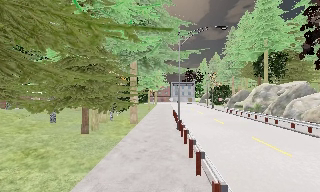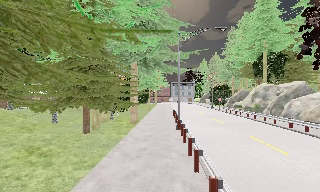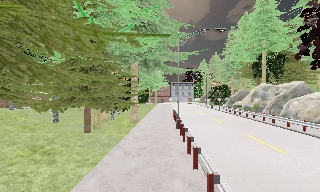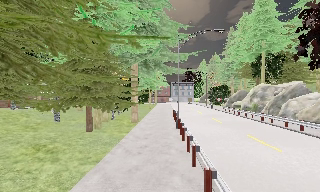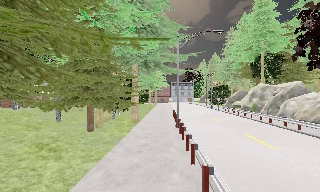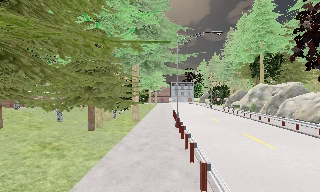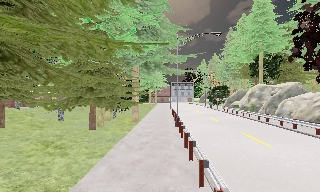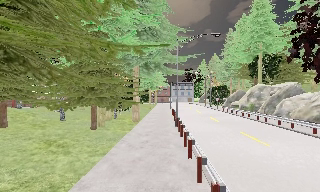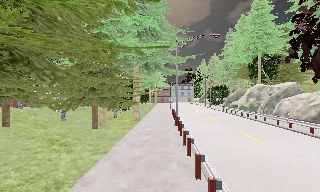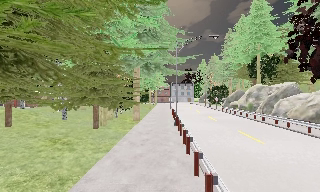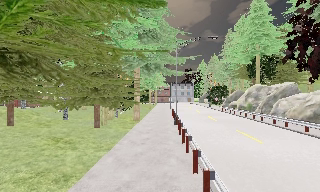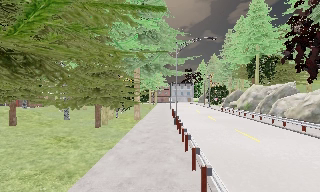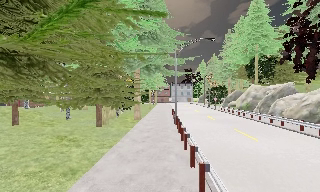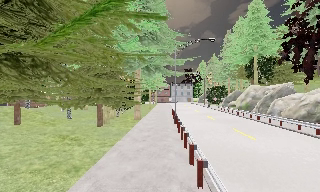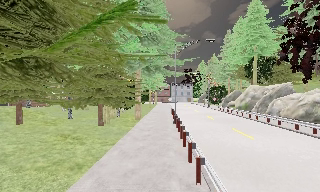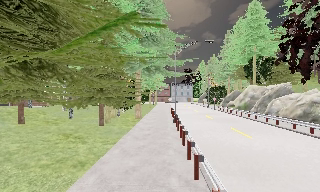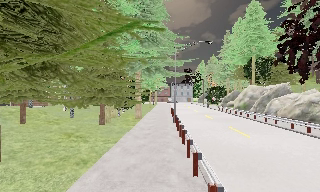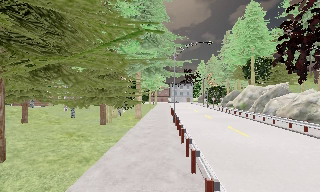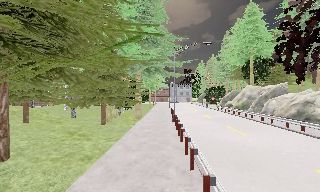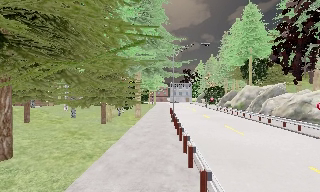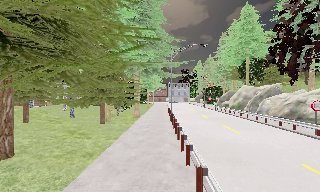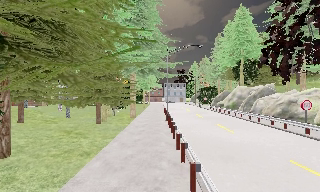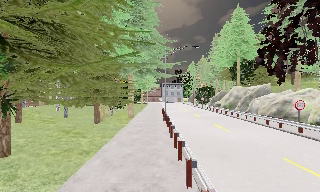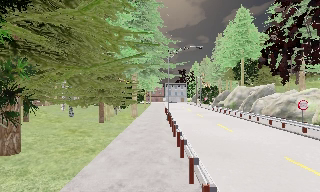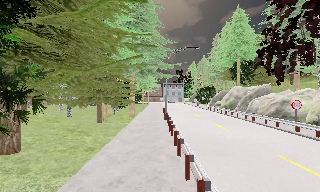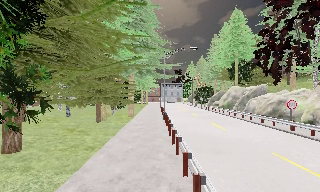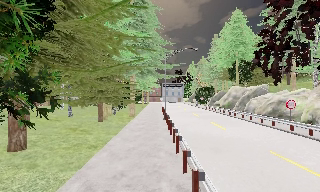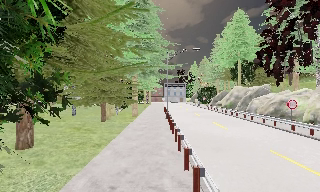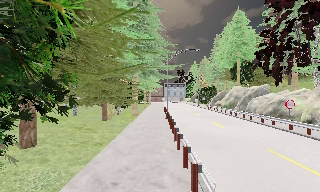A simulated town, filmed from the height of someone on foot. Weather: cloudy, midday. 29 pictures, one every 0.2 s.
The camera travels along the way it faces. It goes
backward.
0.0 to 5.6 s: The camera travels backward, about 6 m, so what stands in front gets smaller.
The film runs backward here.
